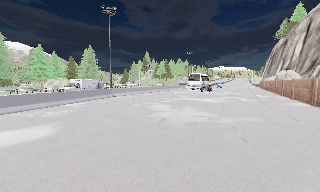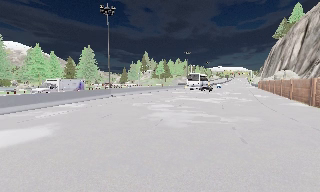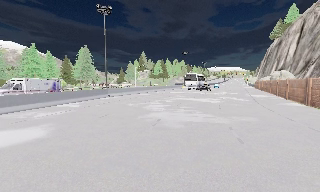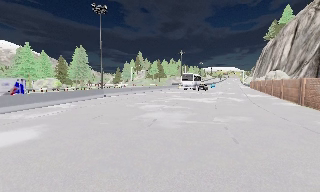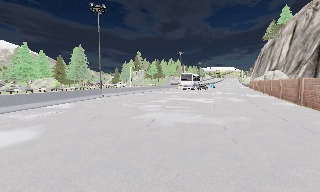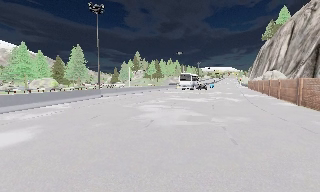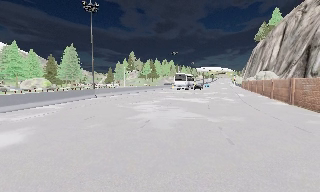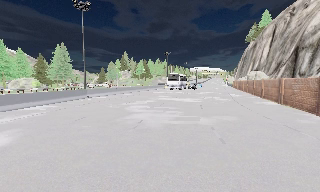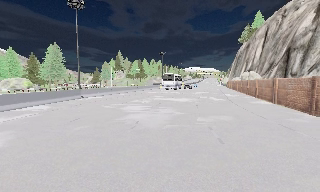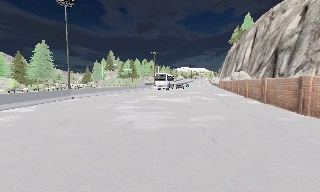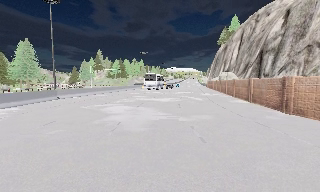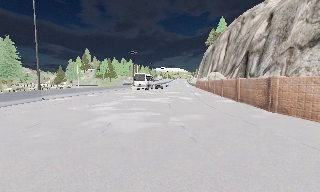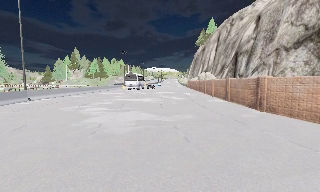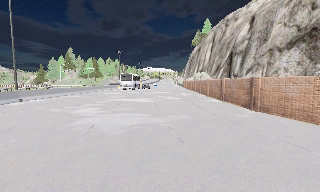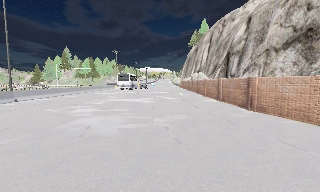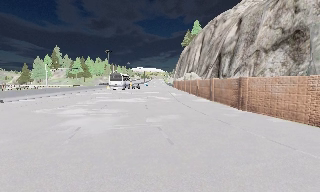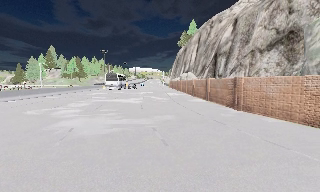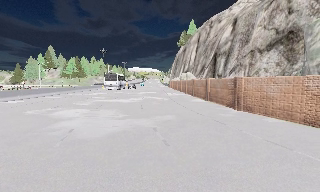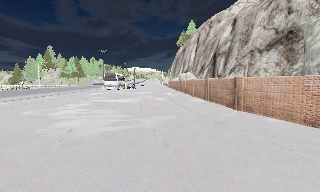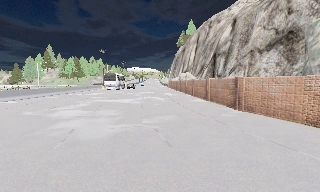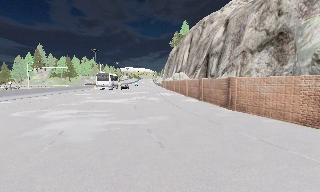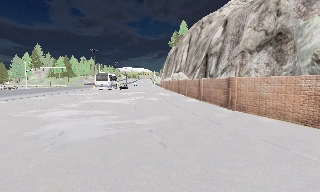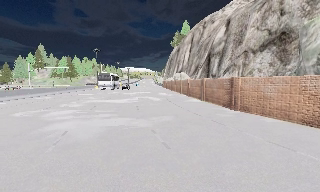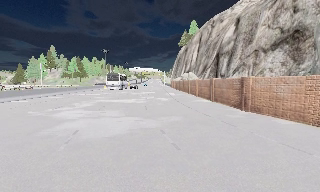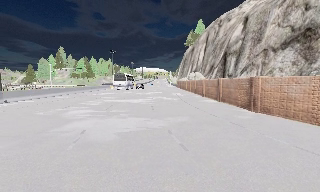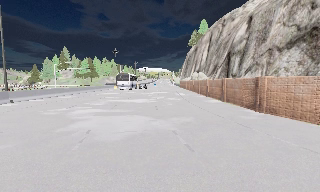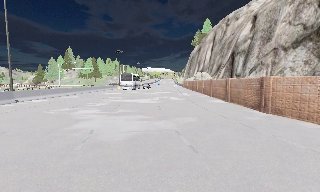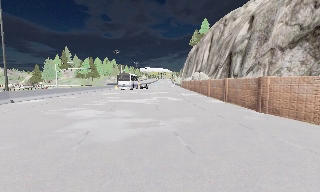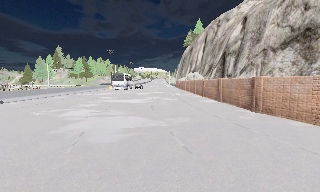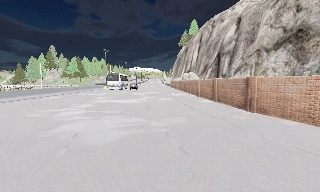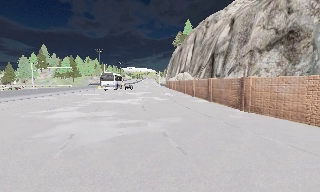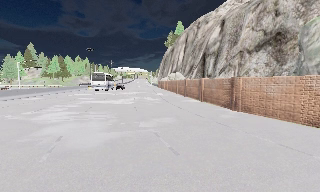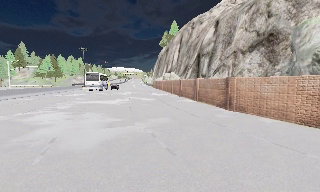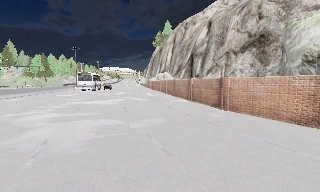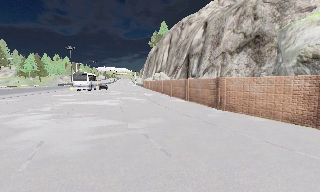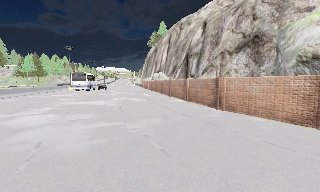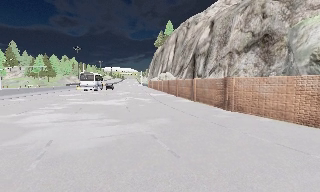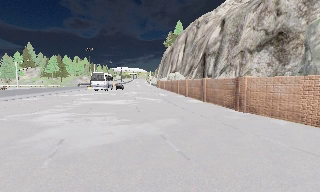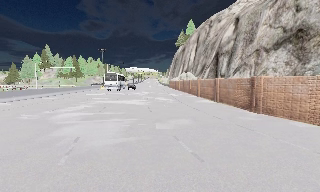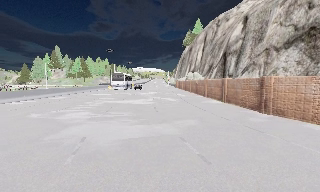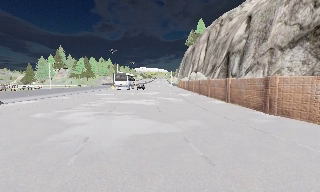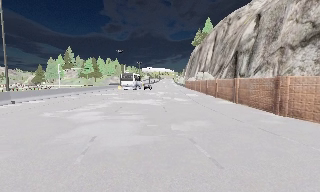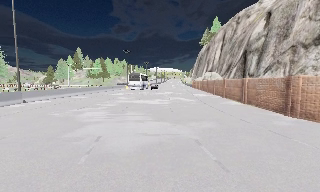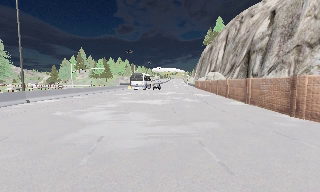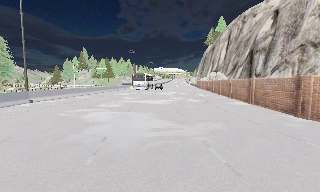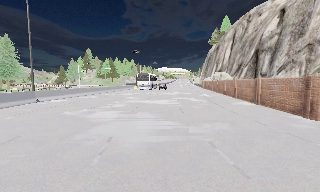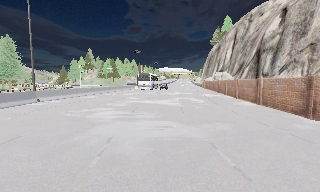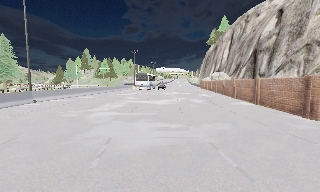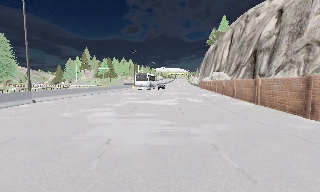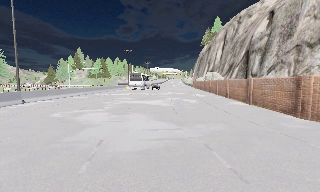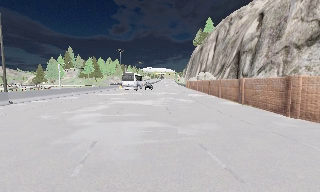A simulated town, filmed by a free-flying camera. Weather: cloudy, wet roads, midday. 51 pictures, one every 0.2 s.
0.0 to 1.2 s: The camera shifts only a little, or ends up much as it began.
1.2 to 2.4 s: The scene slides to the left, as the camera pans about 20 degrees to its right.
2.4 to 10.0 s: The camera travels forward and to its left, about 2.5 m, so what stands in front looms larger.
The film runs forward here.
